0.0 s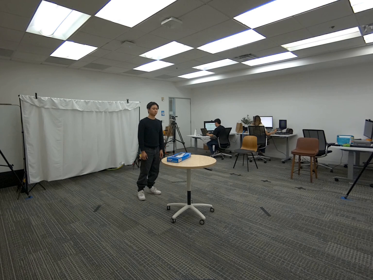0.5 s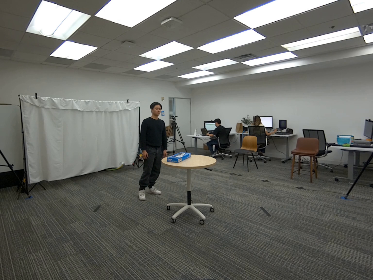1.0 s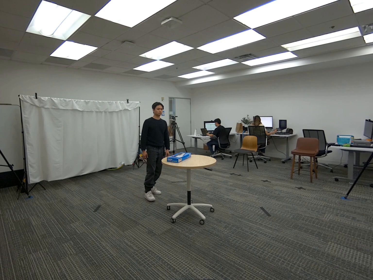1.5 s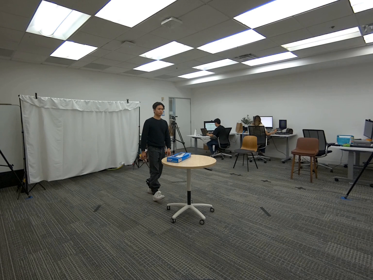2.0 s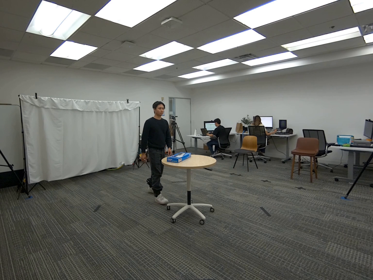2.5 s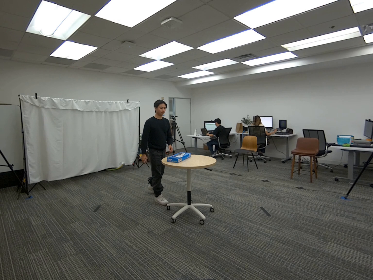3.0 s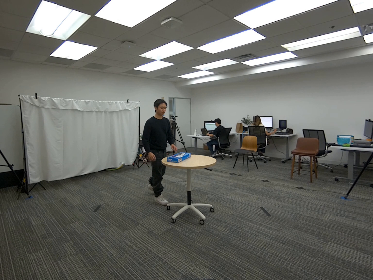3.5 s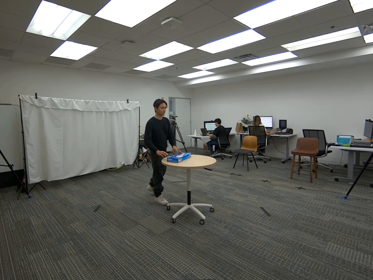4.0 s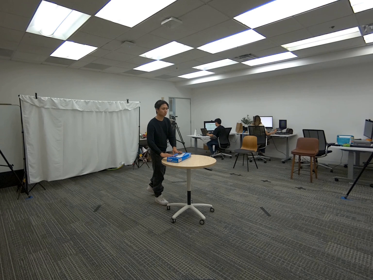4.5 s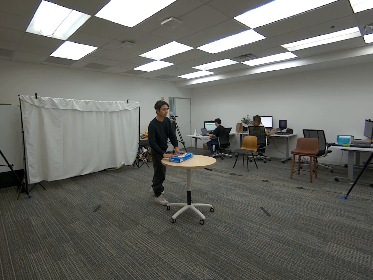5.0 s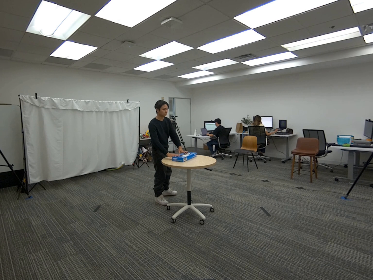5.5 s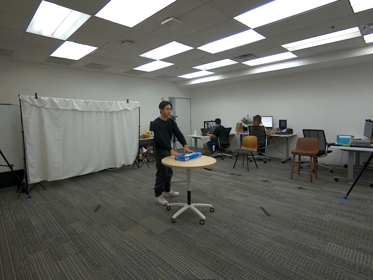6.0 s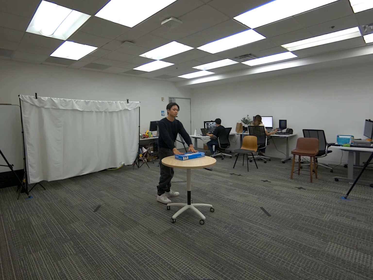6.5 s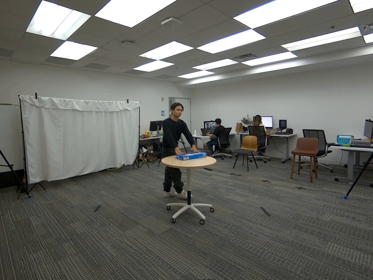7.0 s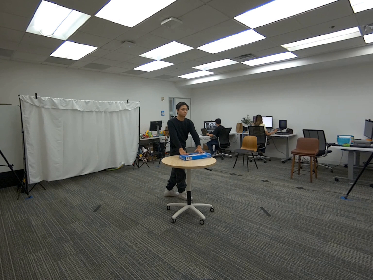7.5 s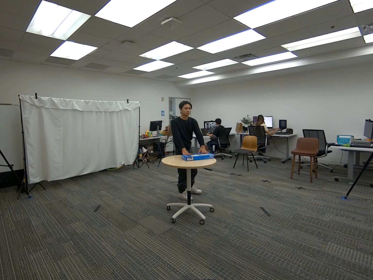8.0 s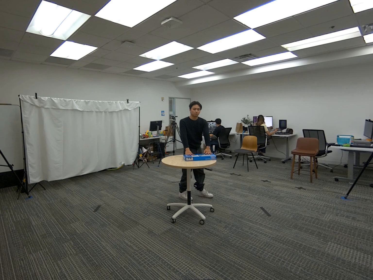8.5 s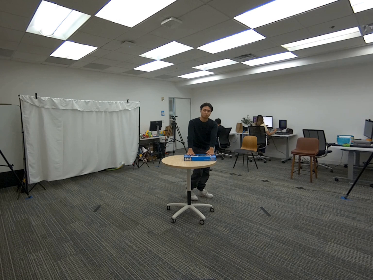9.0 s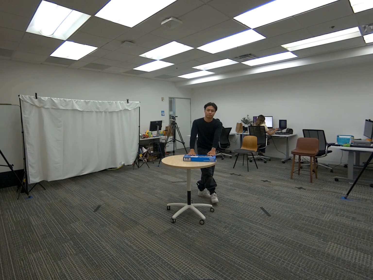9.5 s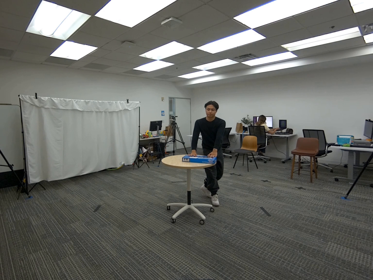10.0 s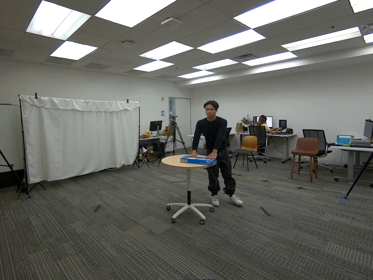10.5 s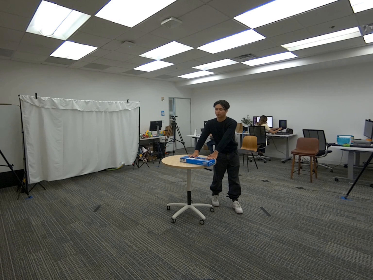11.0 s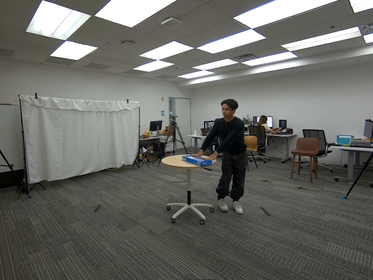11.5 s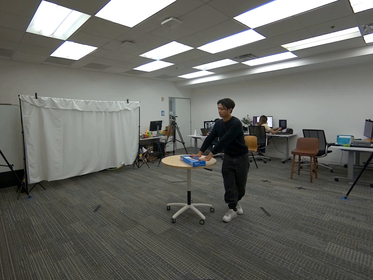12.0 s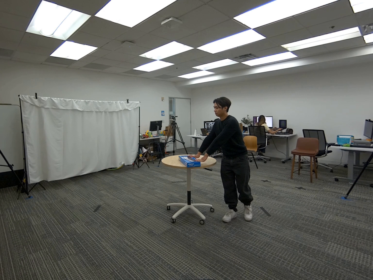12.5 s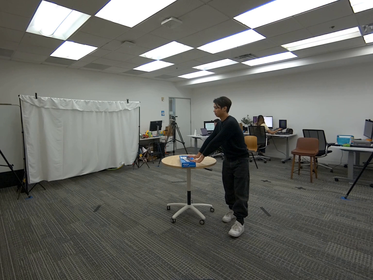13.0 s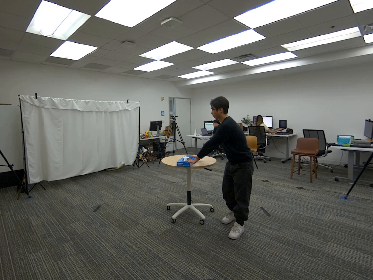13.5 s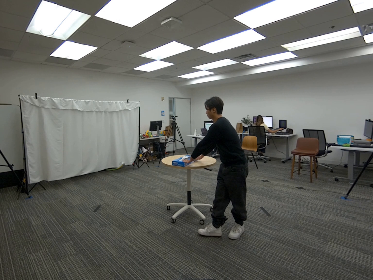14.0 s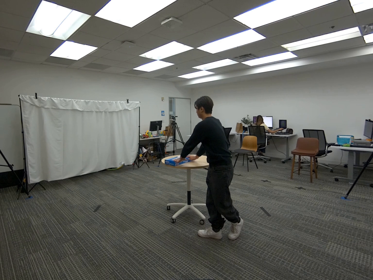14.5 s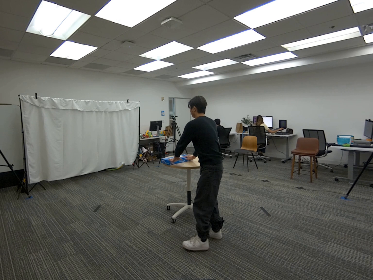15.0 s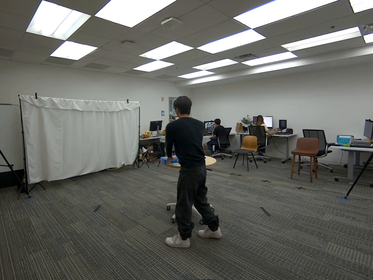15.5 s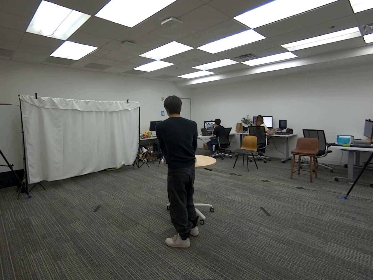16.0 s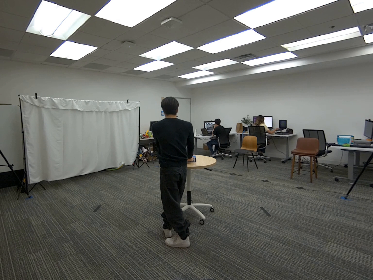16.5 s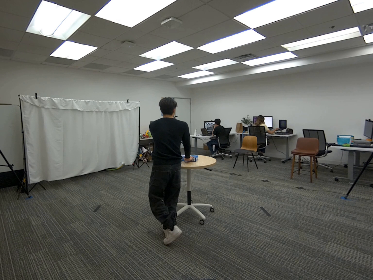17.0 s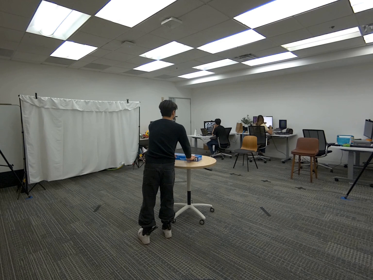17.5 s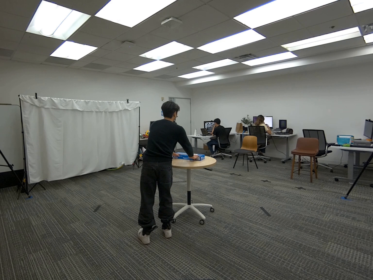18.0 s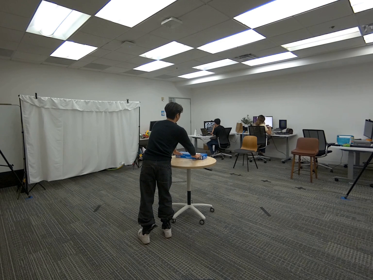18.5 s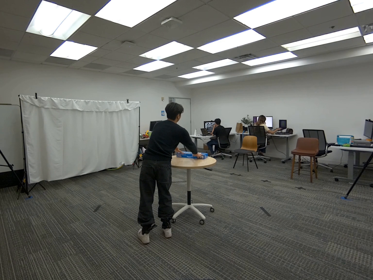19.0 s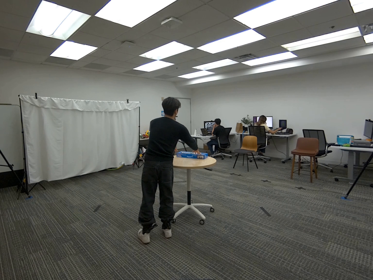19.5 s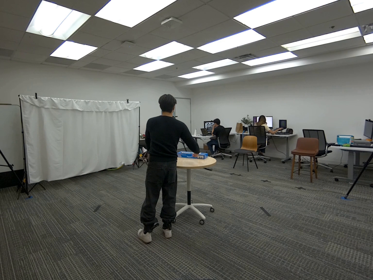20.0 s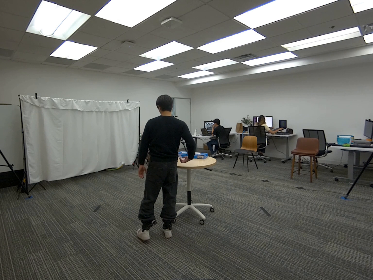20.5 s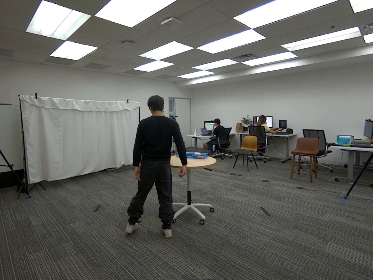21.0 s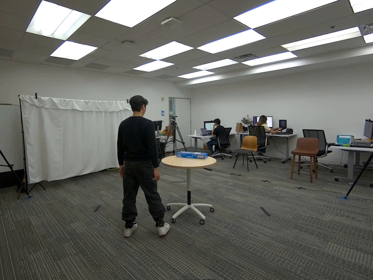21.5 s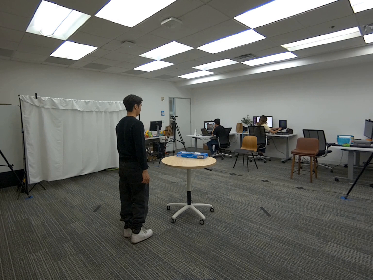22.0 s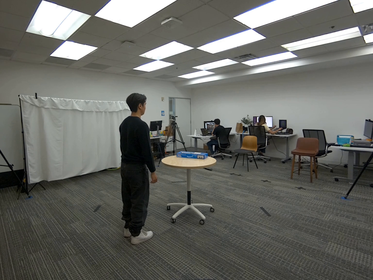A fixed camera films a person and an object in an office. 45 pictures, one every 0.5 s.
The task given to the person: Walk over to the keyboard box on the round table and push the keyboard box away from you as you walk around the round table continue to push the box away from you without losing contact.
